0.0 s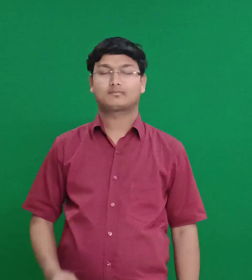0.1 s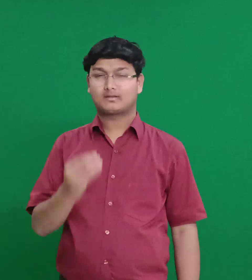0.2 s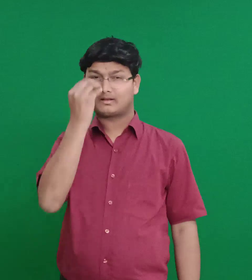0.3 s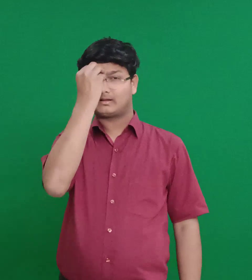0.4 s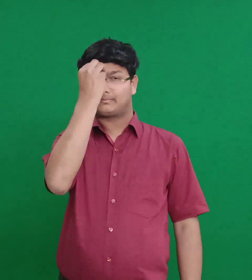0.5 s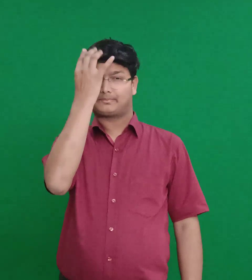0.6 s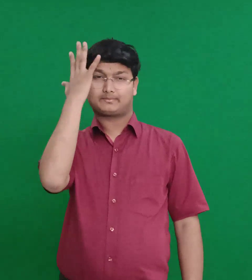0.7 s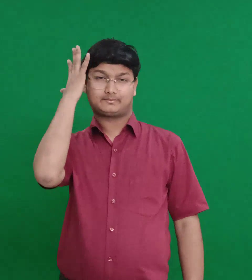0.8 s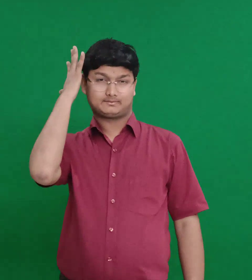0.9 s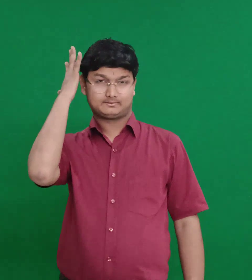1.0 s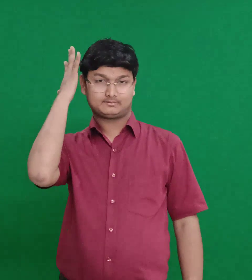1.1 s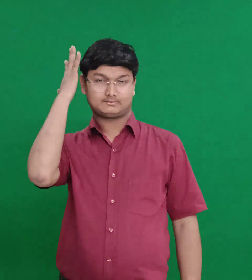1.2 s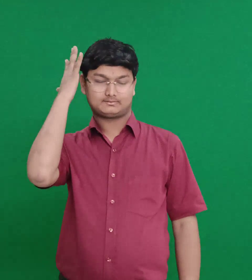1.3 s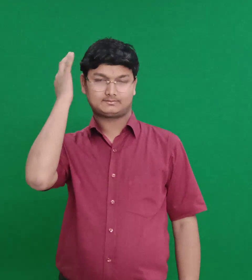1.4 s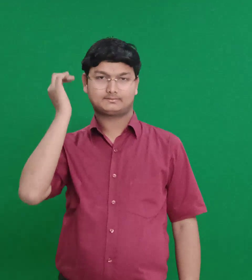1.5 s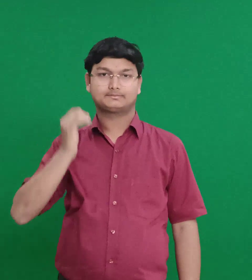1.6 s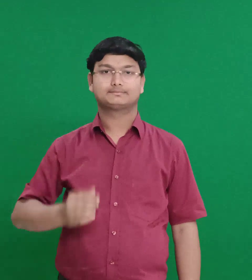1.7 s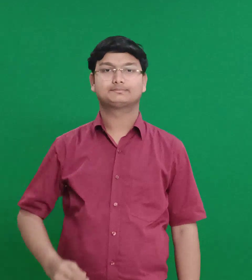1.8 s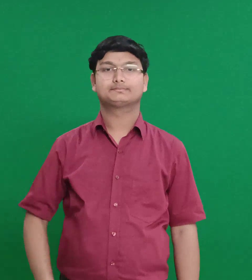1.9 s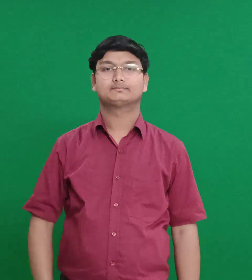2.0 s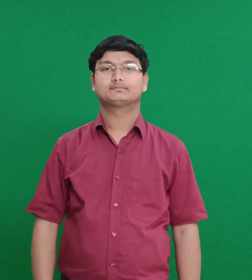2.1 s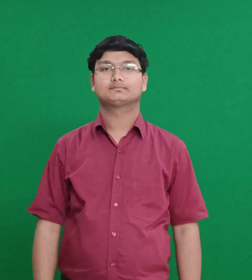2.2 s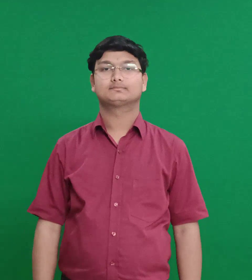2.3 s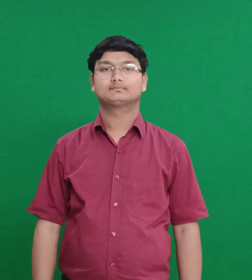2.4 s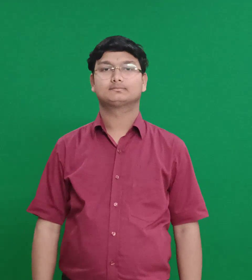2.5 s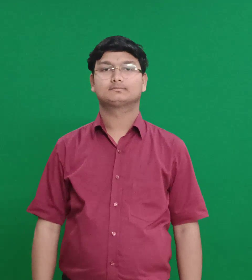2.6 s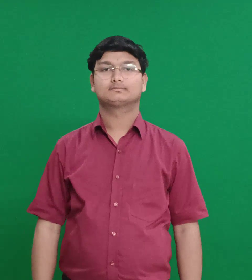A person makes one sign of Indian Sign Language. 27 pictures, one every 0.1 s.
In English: pushhur
